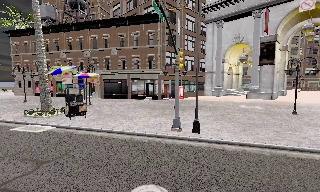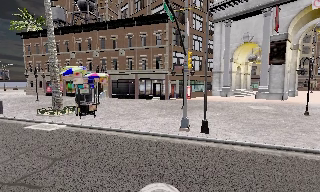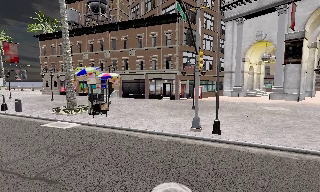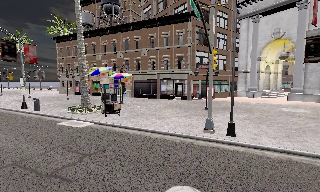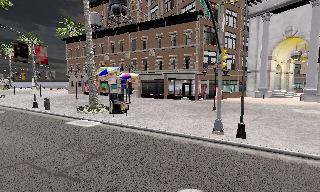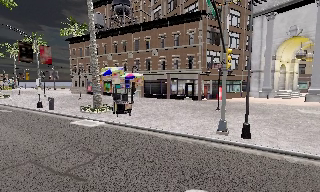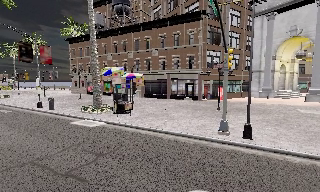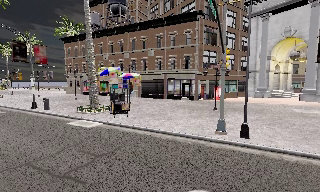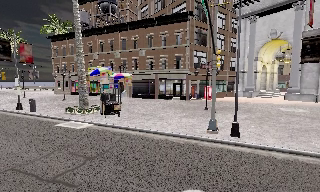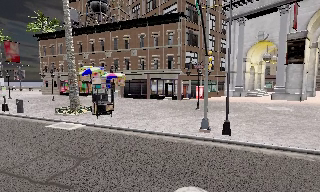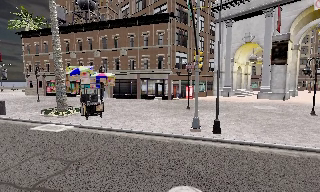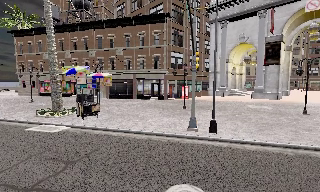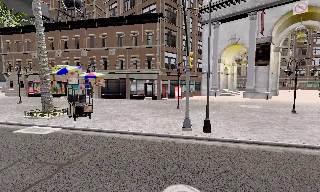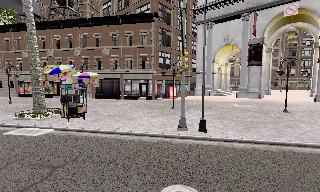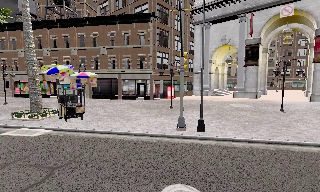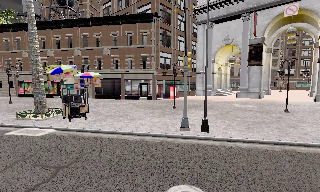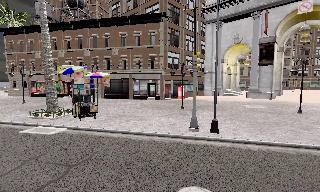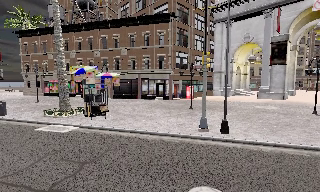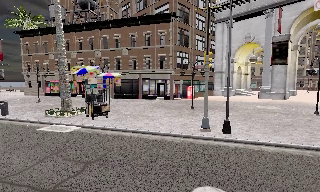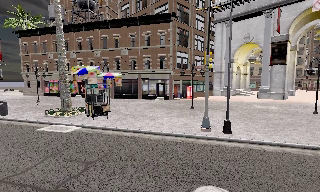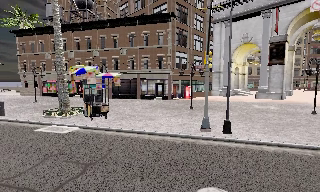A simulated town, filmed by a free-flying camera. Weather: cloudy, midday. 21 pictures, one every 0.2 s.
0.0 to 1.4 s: The scene slides to the right, as the camera pans about 10 degrees to its left. It travels to its left, about 0.5 m, so close, fixed things drift to the right.
1.4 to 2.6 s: The camera swings to its right by about 15 degrees, and the scene slides to the left. It travels to its left, about 0.5 m.
2.6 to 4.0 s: The camera travels to its left, about 0.5 m, so close, fixed things drift to the right.
The film runs forward here.
